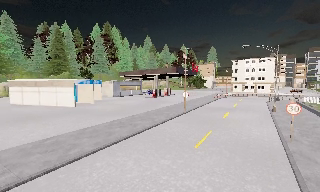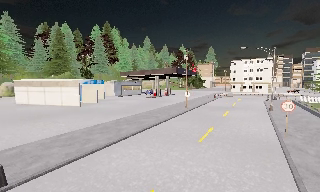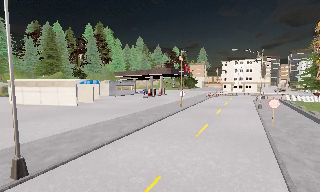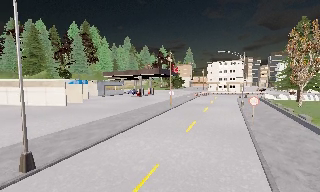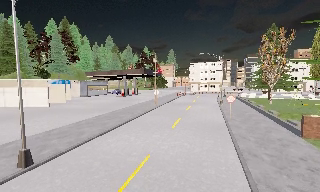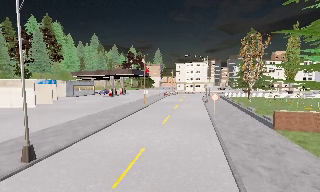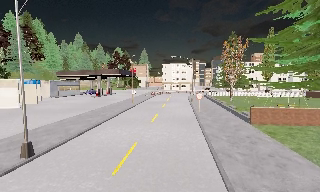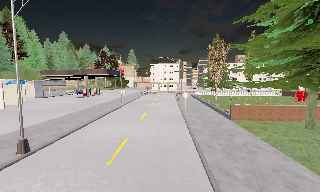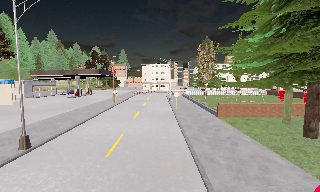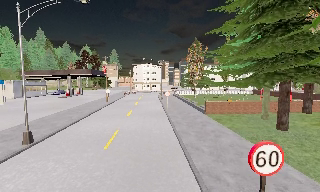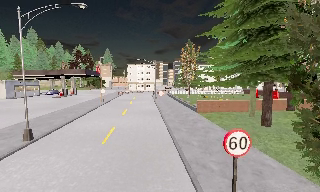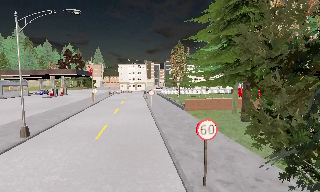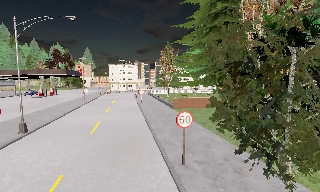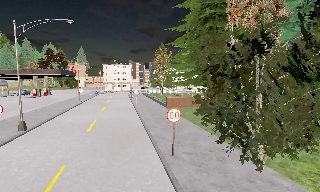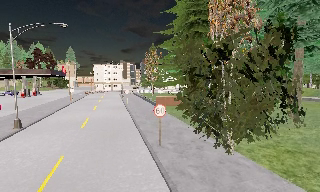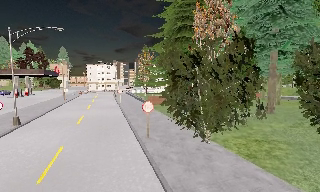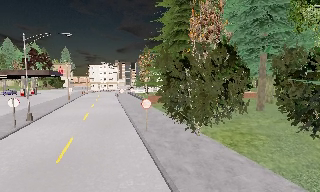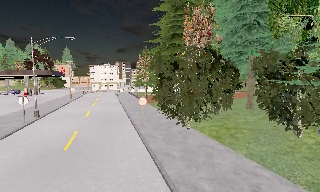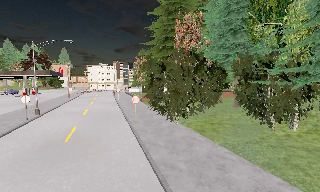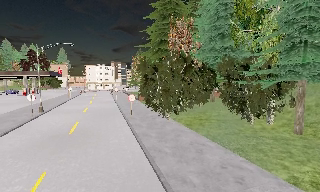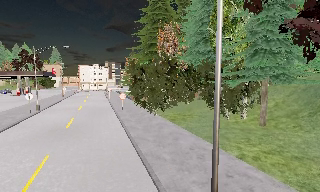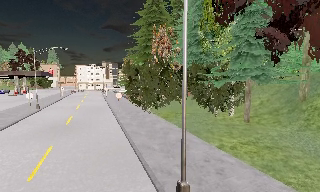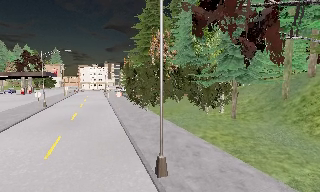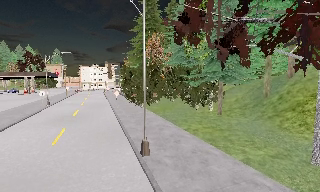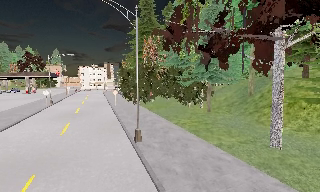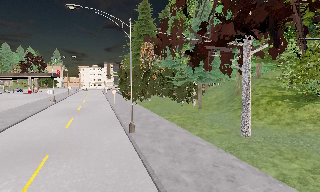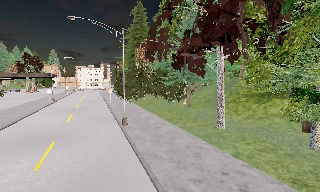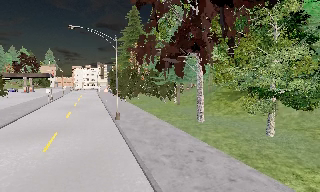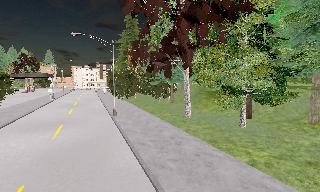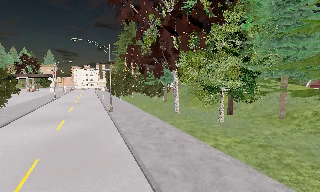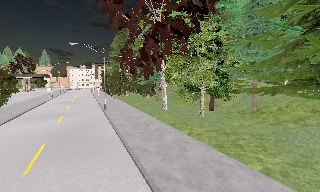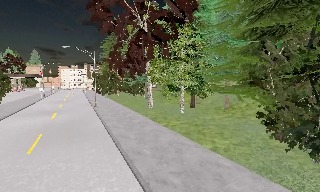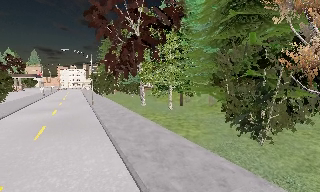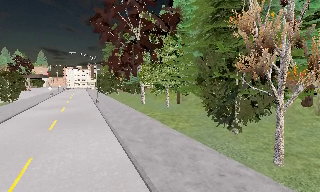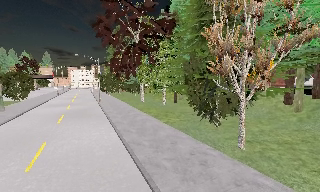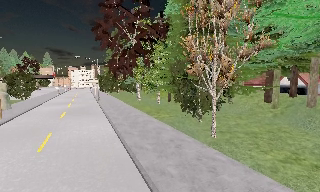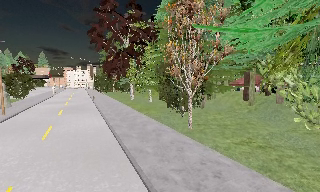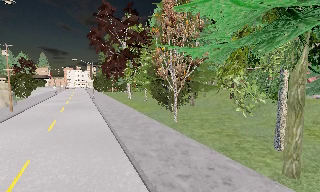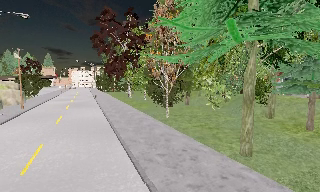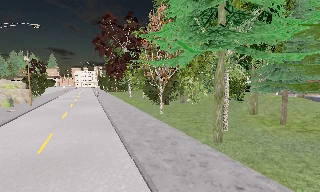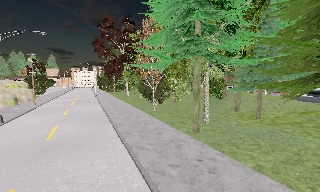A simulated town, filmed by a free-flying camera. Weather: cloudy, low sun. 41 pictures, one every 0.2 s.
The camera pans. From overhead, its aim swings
clockwise.
The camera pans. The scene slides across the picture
to the left.
0.0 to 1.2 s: The camera pans to its right, which is clockwise from overhead, by about 25 degrees. It travels backward and to its left, about 6 m, so what stands in front gets smaller.
1.2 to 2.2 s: The camera swings to its right by about 15 degrees, and the scene slides to the left. It travels backward, about 4.5 m, so what stands in front gets smaller.
2.2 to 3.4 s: The camera travels backward, about 7 m, so what stands in front gets smaller.
3.4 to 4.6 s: The camera travels backward and to its right, about 9 m, so what stands in front gets smaller.
4.6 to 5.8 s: The camera travels backward, about 12 m, so what stands in front gets smaller.
5.8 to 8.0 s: The camera travels backward and to its right, about 20 m, so what stands in front gets smaller.
The film runs backward here.
